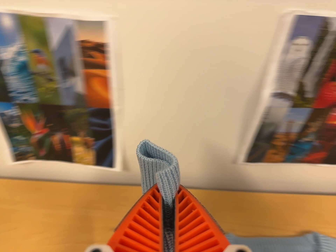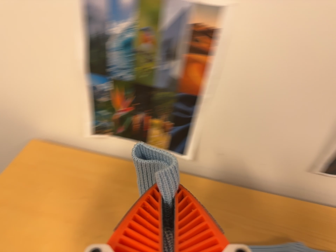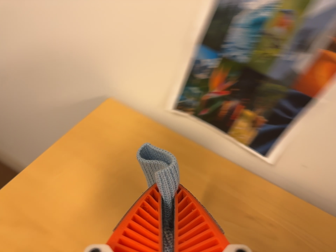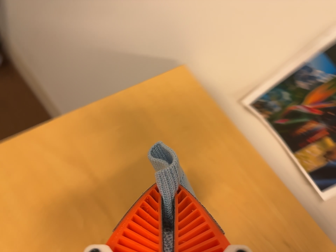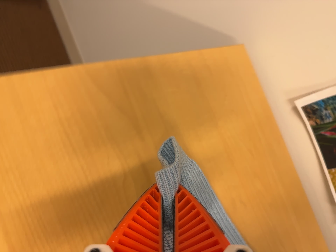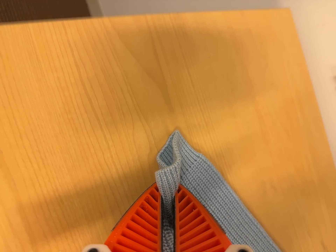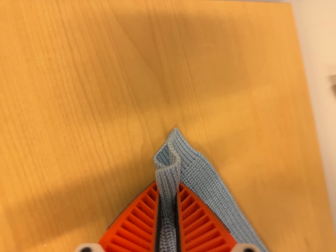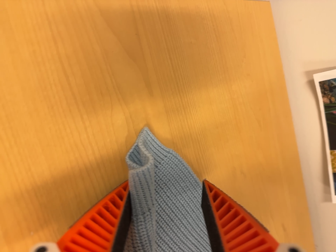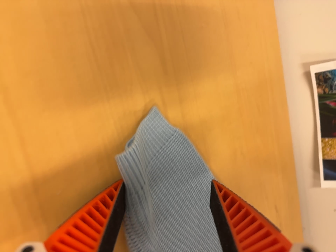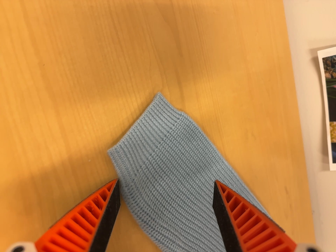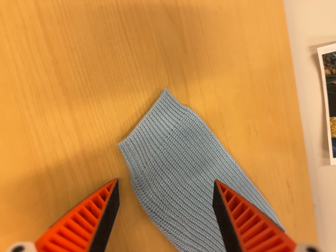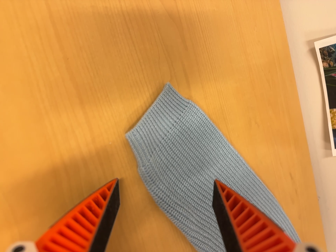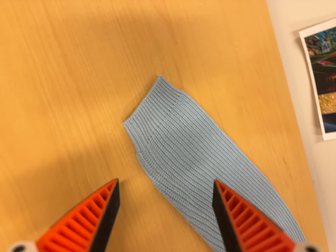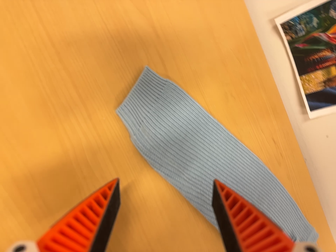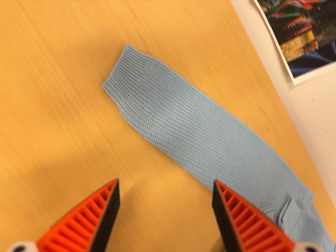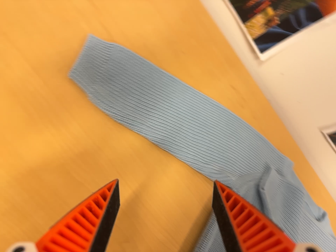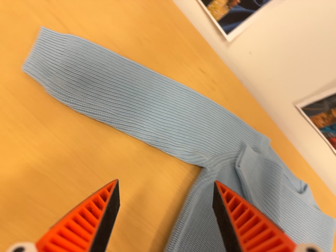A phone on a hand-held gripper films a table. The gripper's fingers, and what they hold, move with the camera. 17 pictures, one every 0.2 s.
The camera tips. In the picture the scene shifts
upward.
0.0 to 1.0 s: The camera pans to its left by about 15 degrees. It travels to its left, about 40 cm, so close, fixed things drift to the right. Its aim tips toward the bottom of its view by about 20 degrees, and the scene shifts upward. It rolls about its line of sight by about 70 degrees, and the scene rotates clockwise.
1.0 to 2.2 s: The camera travels toward the bottom of its view, backward and to its left, about 9 cm, so close, fixed things drift upward.
2.2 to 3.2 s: The camera travels toward the bottom of its view, to its right and backward, about 18 cm, so close, fixed things drift upward. It rolls about its line of sight by about 30 degrees, and the scene rotates counterclockwise.
The film runs backward here.
